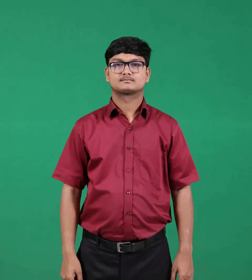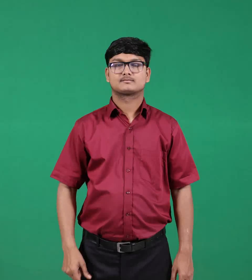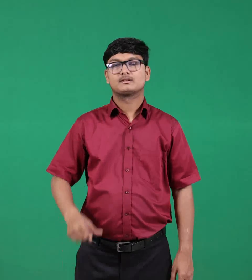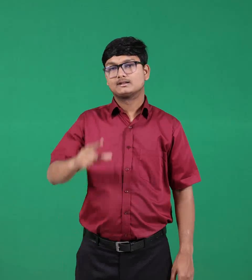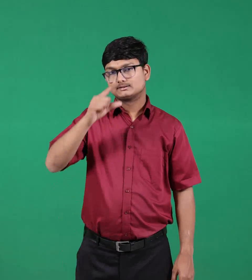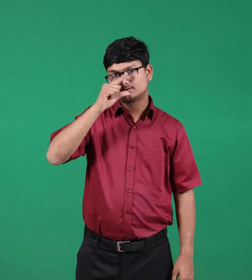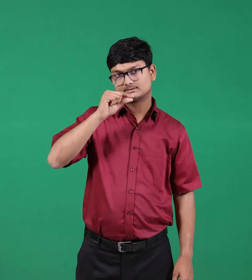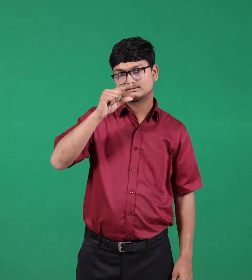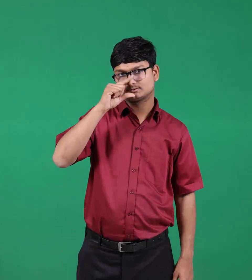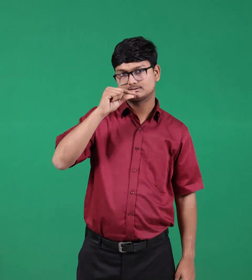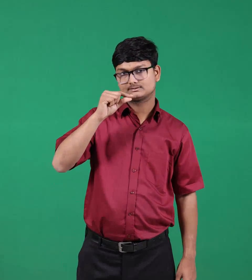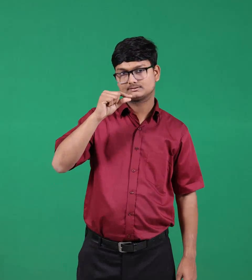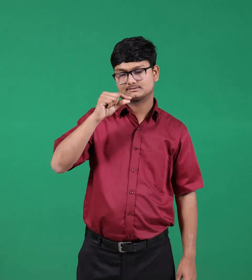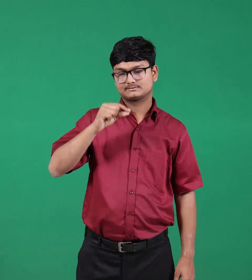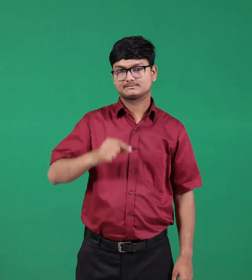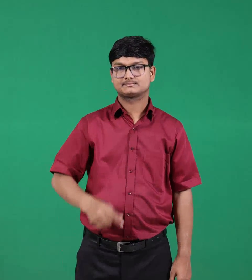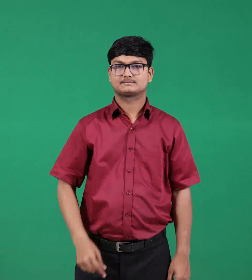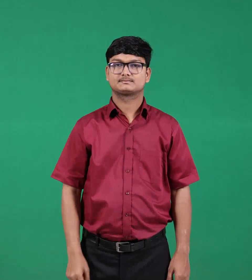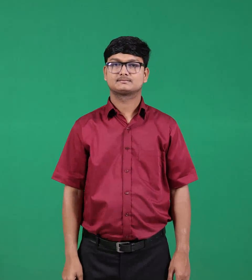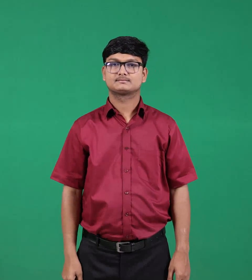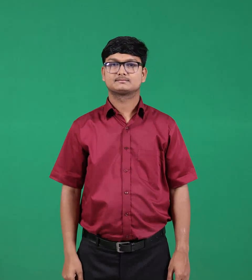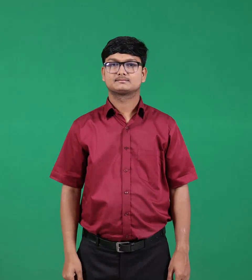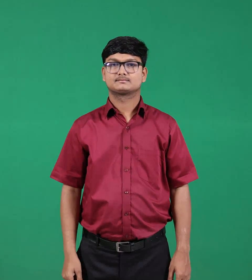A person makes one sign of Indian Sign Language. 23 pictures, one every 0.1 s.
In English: greek
